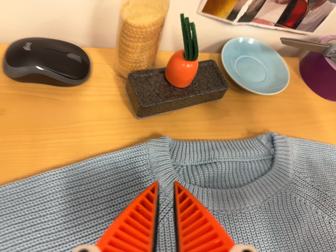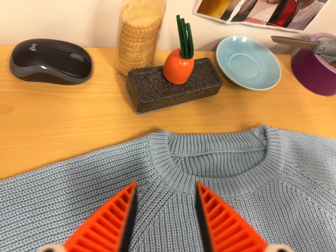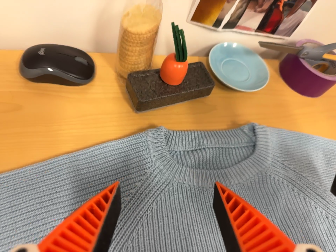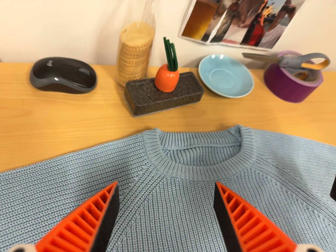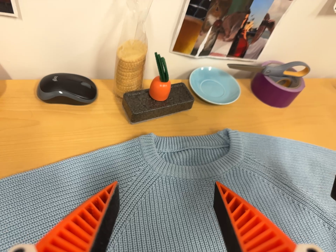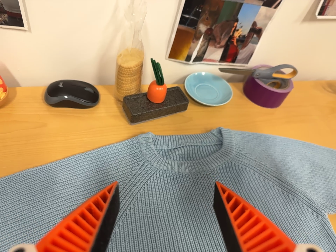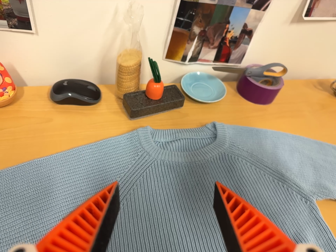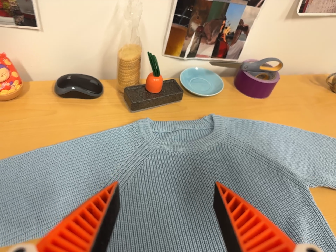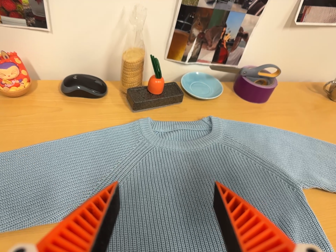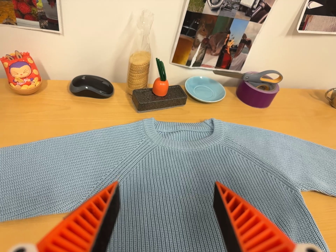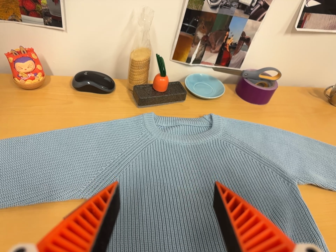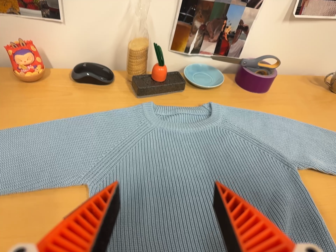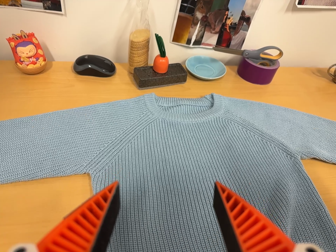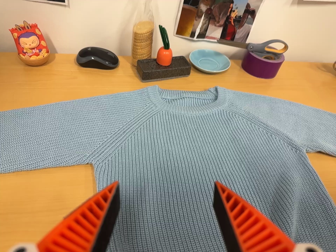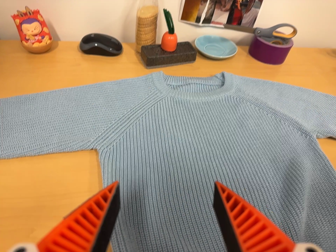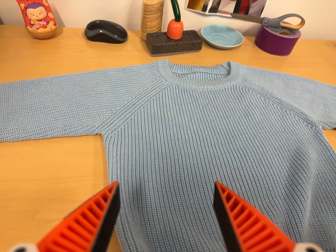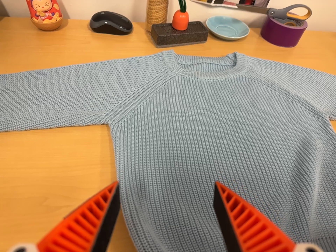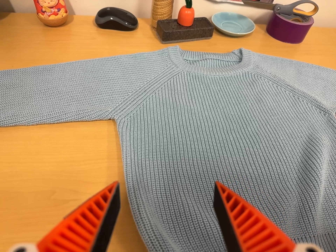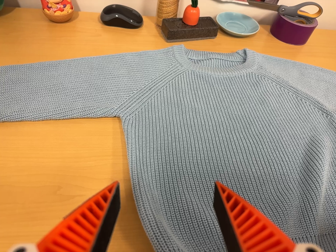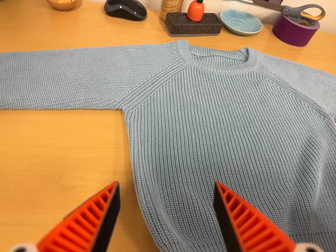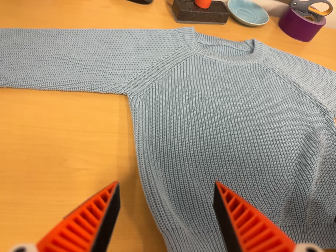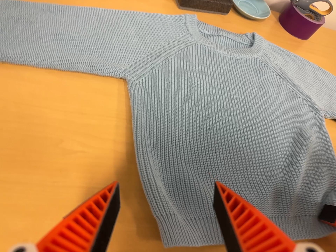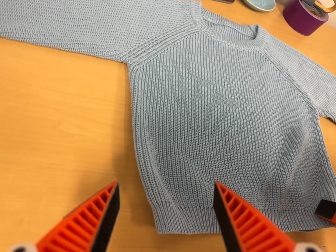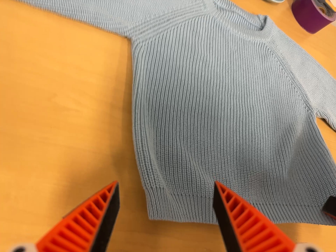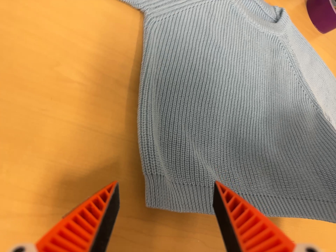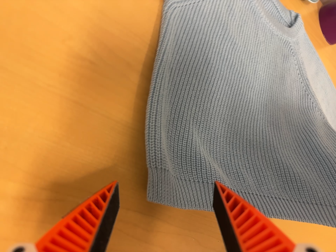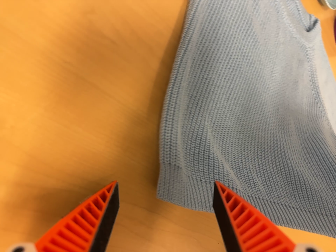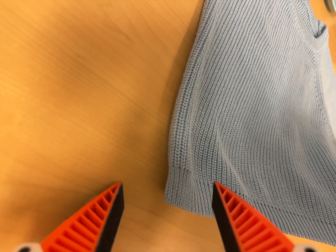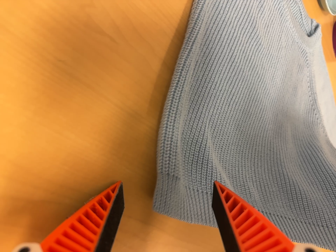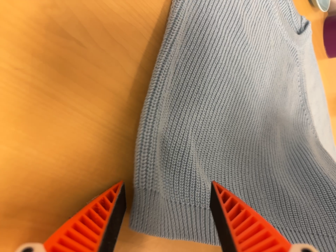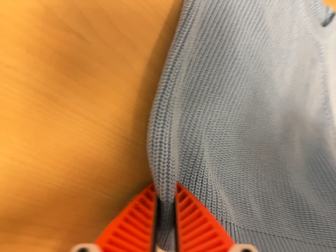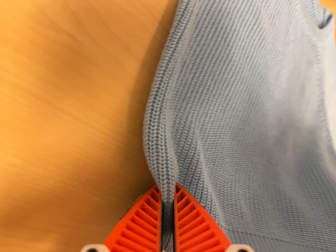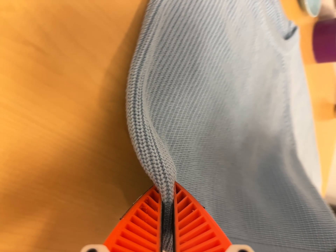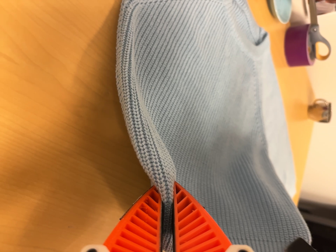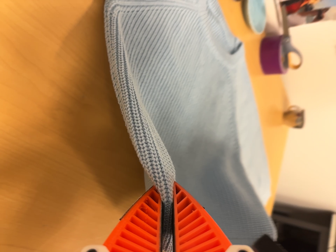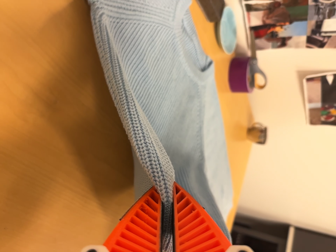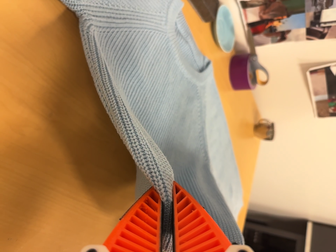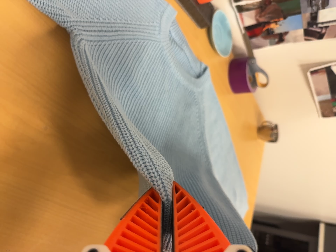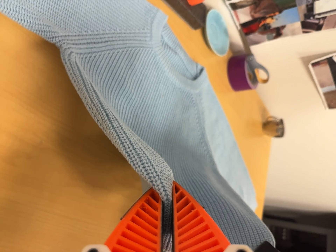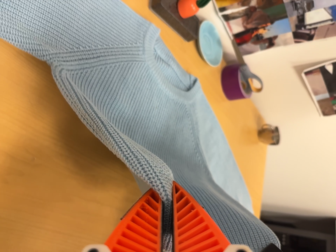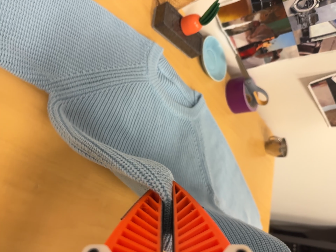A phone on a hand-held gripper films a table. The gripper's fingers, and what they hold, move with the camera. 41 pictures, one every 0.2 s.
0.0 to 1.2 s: The camera travels backward and toward the bottom of its view, about 22 cm, so what stands in front gets smaller. Its aim tips toward the top of its view by about 10 degrees.
1.2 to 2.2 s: The camera travels toward the bottom of its view and backward, about 12 cm, so close, fixed things drift upward.
2.2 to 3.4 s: The camera travels toward the bottom of its view, about 7 cm, so close, fixed things drift upward.
3.4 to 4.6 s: The camera pans to its right by about 10 degrees. It travels to its left, about 8 cm. Its aim tips toward the bottom of its view by about 15 degrees, and the scene shifts upward. It rolls about its line of sight by about 20 degrees, and the scene rotates clockwise.
4.6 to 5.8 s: The camera pans to its right by about 10 degrees. It travels forward and to its left, about 12 cm, so what stands in front looms larger. Its aim tips toward the bottom of its view by about 10 degrees, and the scene shifts upward. It rolls about its line of sight by about 20 degrees, and the scene rotates clockwise.
5.8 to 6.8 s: The camera travels to its right, about 6 cm, so close, fixed things drift to the left.
6.8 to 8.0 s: The camera travels to its right and toward the top of its view, about 9 cm, so close, fixed things drift to the left.
The film runs forward here.
